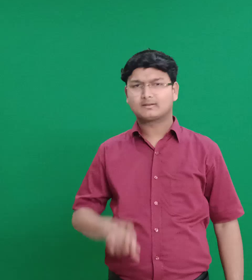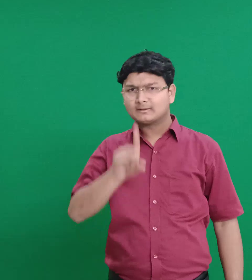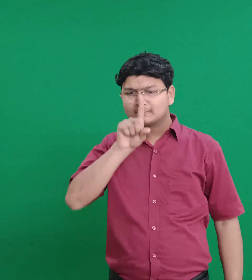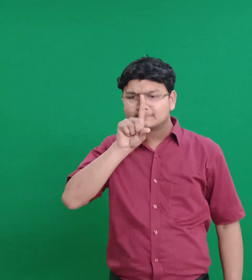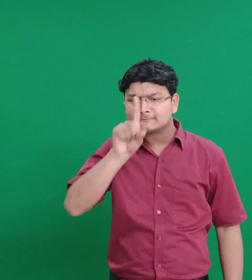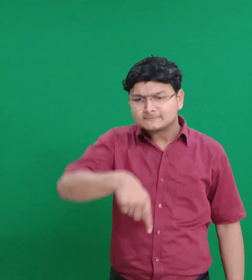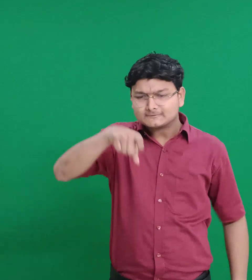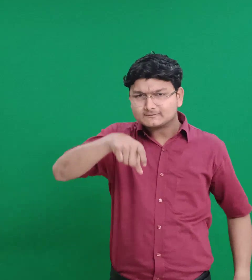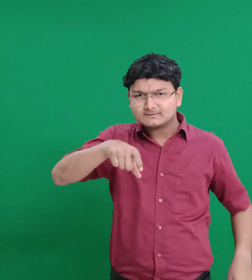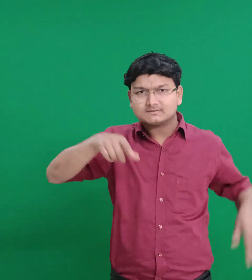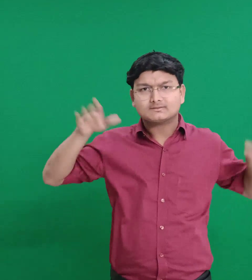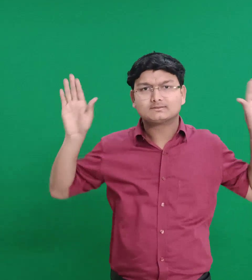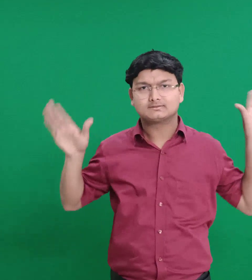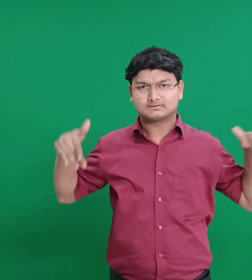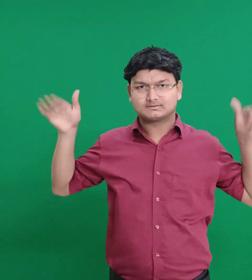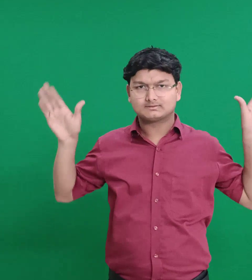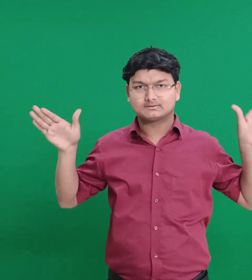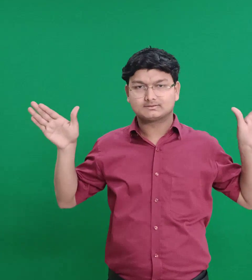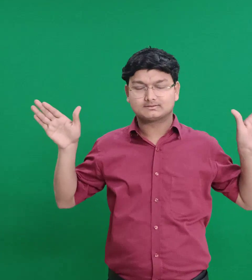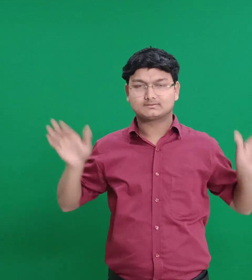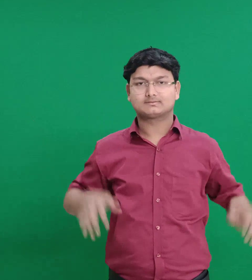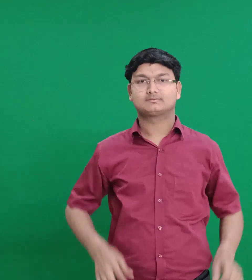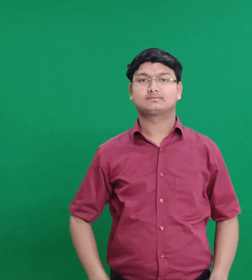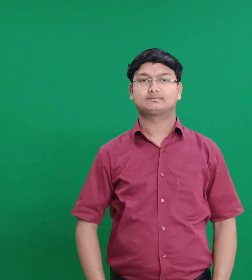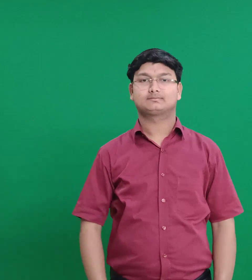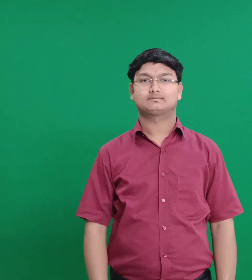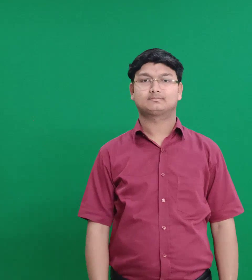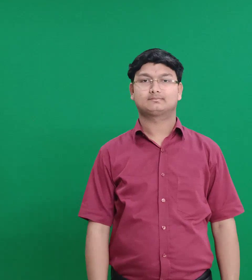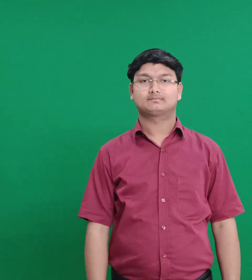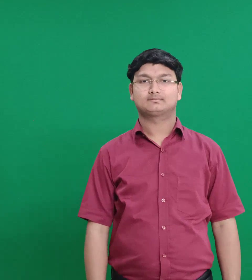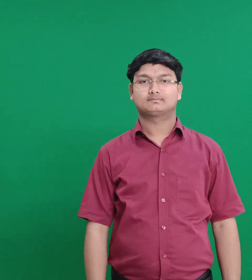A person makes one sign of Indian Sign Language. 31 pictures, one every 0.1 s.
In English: stork
